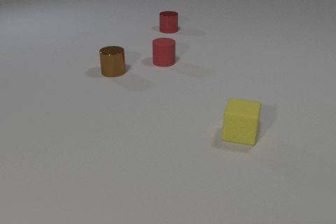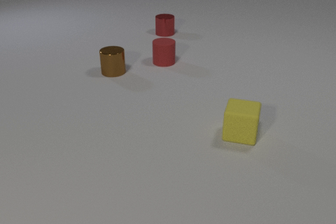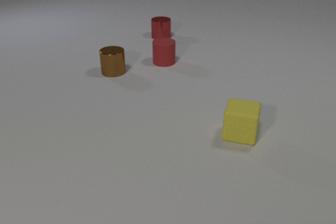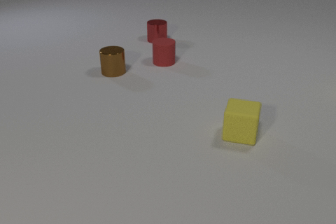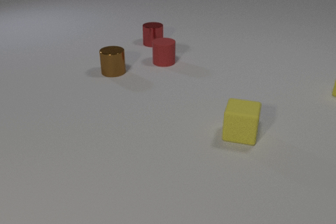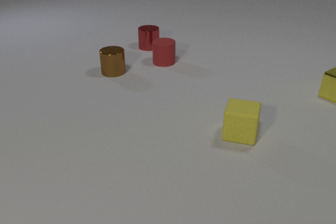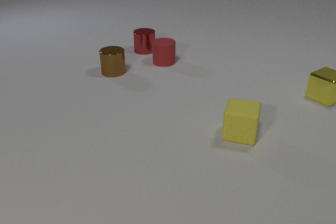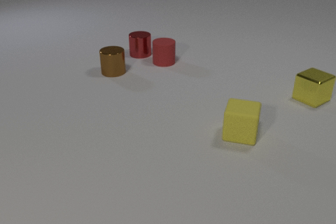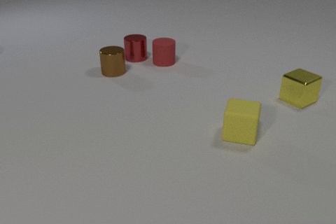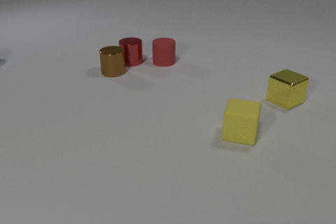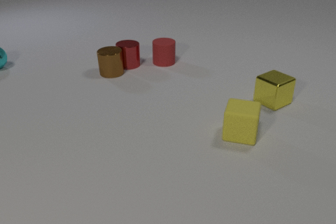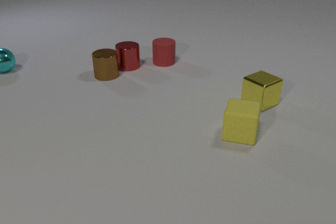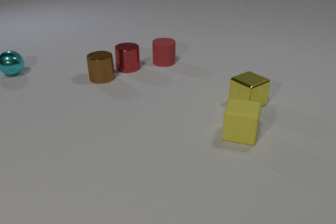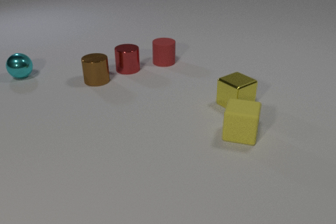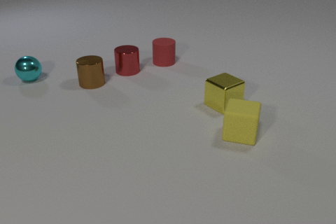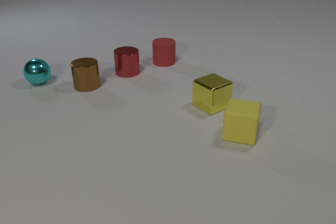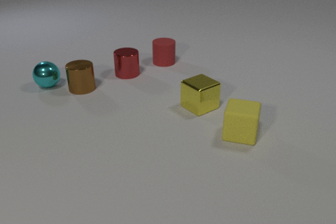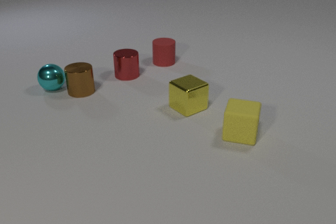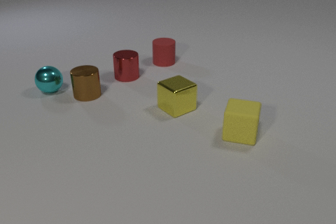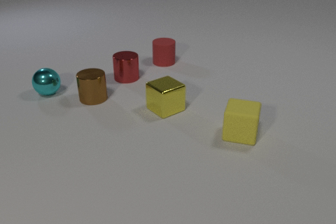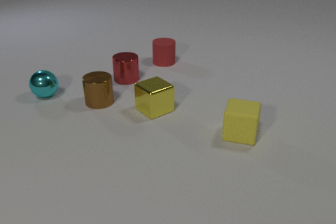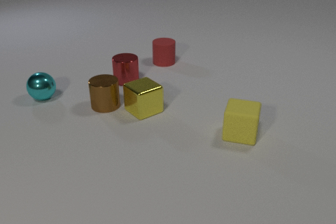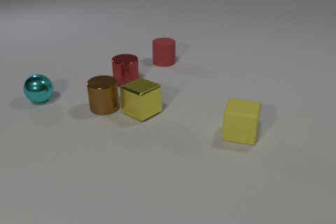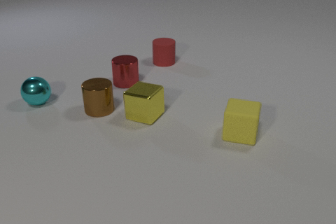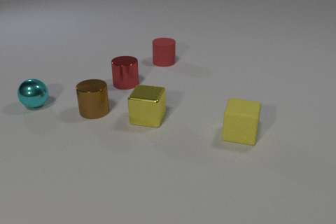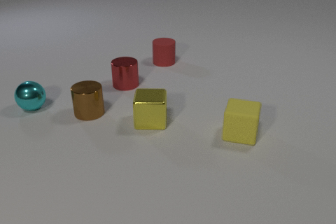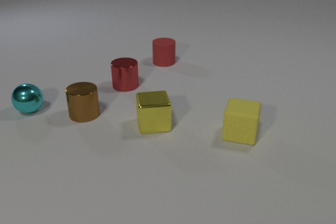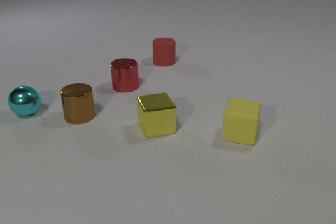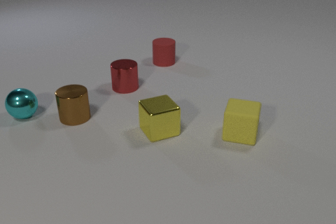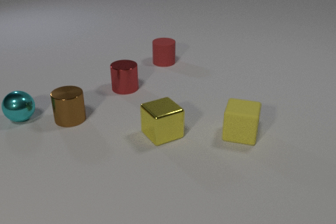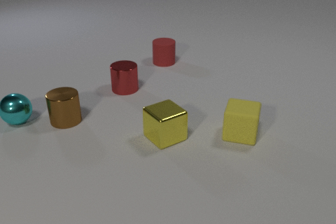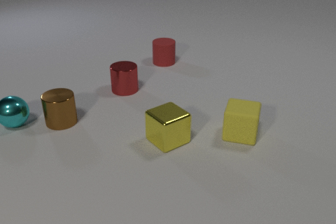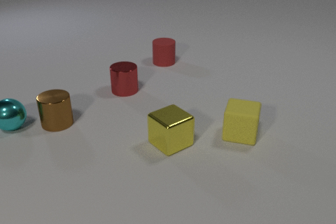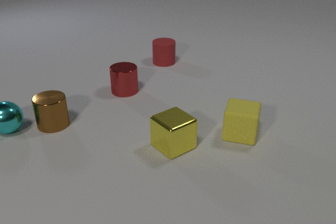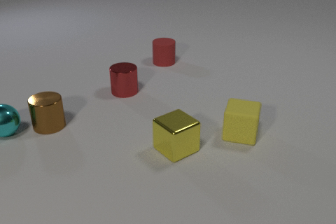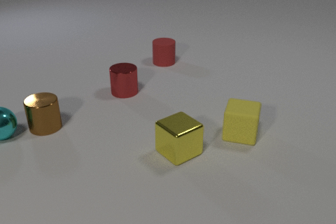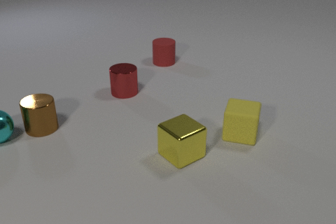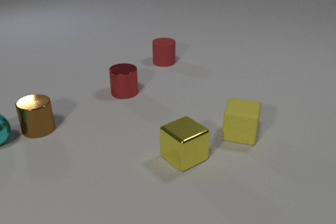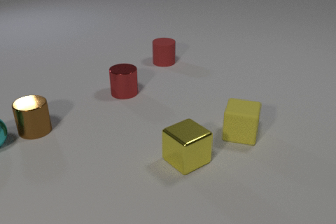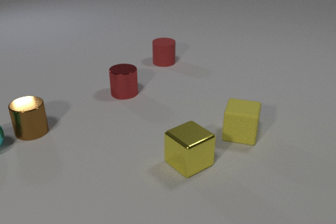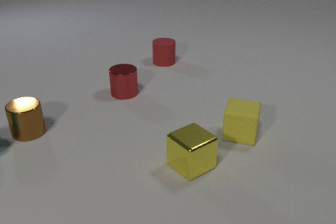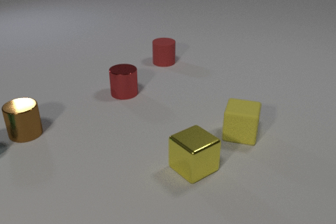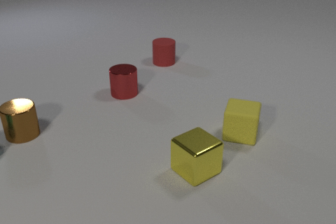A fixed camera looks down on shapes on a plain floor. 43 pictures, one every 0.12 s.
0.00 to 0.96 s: The red metal cylinder slides toward the camera and to the left. The yellow metal cube comes in at the right edge, slides to the left and toward the camera.
0.96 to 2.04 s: The red metal cylinder slides toward the camera. The brown metal cylinder slides toward the camera and to the left. The cyan metal sphere comes in at the left edge, rolls toward the camera and to the right. The yellow metal cube slides to the left. The red metal cylinder and the brown metal cylinder collide. The brown metal cylinder and the cyan metal sphere collide.
2.04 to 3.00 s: The red metal cylinder slides toward the camera. The brown metal cylinder slides toward the camera. The cyan metal sphere rolls toward the camera and to the left. The yellow metal cube slides to the left and toward the camera, spins counterclockwise seen from above by about 45 degrees, its near face sliding to the right. The brown metal cylinder and the yellow metal cube collide.
3.00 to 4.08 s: The red metal cylinder slides toward the camera. The brown metal cylinder slides to the left. The cyan metal sphere rolls toward the camera and to the left. The yellow metal cube slides toward the camera and to the right, spins counterclockwise seen from above by about 45 degrees, its near face sliding to the right.
4.08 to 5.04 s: The brown metal cylinder slides to the left. The cyan metal sphere rolls toward the camera and to the left, leaves at the left edge. The yellow metal cube slides toward the camera and to the right.
What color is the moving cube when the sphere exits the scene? yellow.
How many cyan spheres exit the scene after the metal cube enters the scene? 1.
What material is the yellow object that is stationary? rubber.
